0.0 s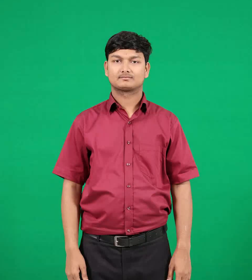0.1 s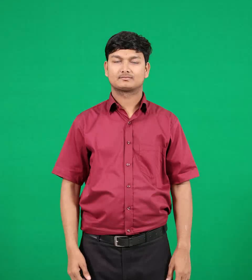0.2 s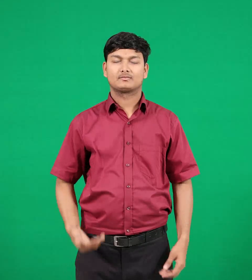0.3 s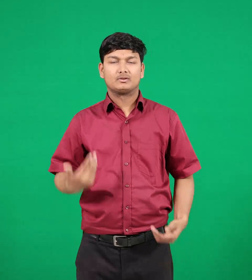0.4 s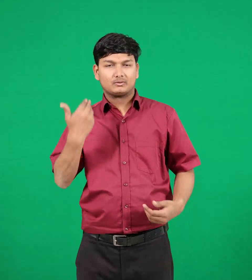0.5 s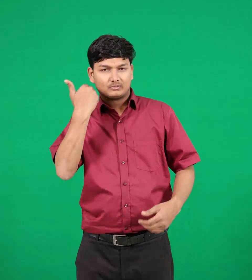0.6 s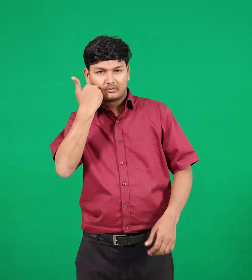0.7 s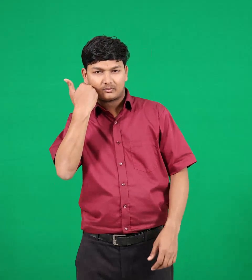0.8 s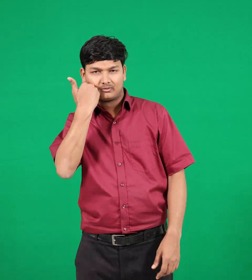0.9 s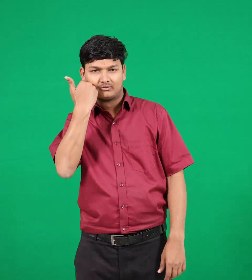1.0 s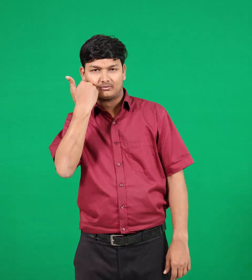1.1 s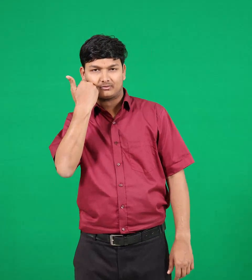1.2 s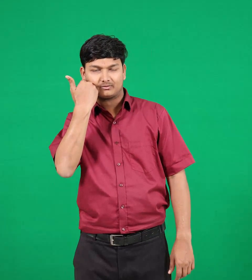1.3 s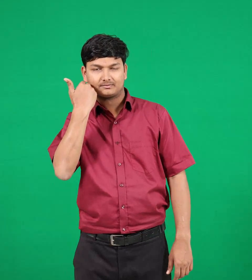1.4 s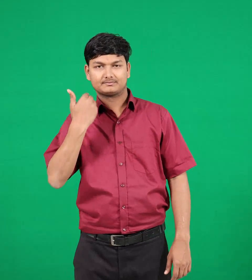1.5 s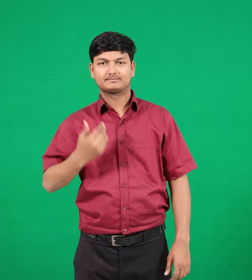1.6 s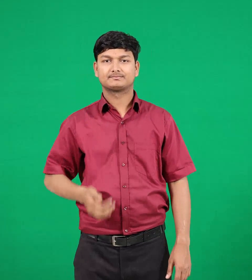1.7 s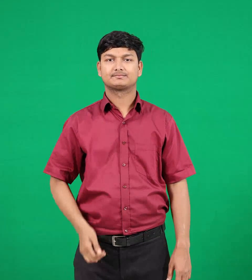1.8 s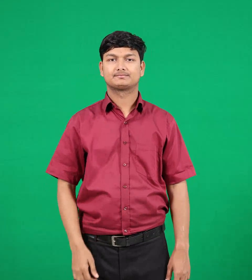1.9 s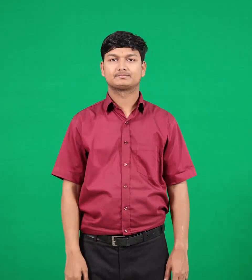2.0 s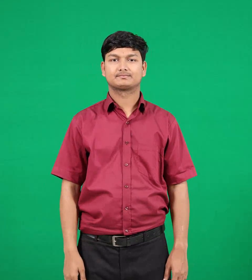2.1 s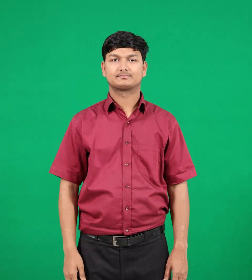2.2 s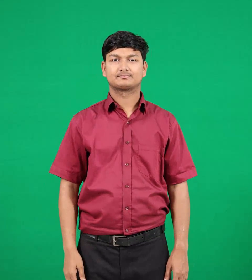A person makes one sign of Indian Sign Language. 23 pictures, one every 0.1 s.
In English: fever
